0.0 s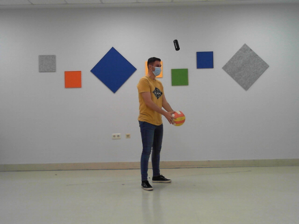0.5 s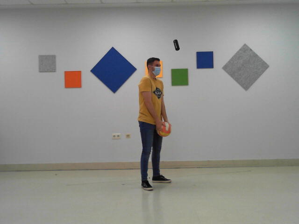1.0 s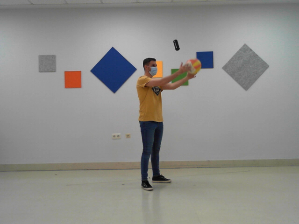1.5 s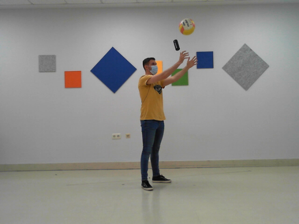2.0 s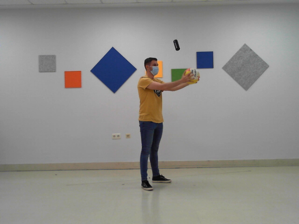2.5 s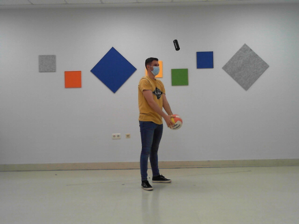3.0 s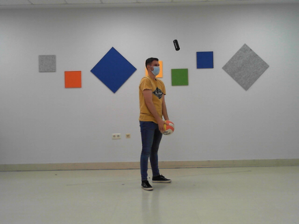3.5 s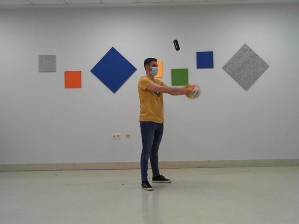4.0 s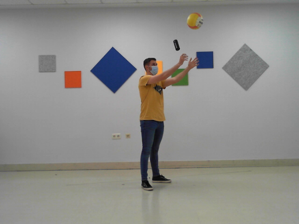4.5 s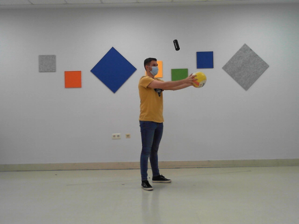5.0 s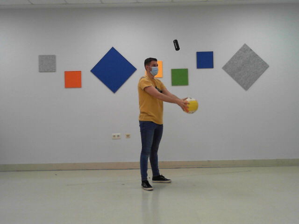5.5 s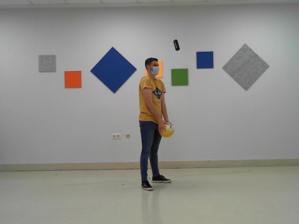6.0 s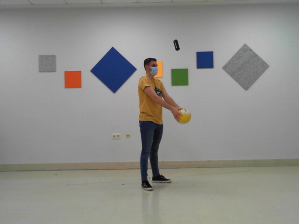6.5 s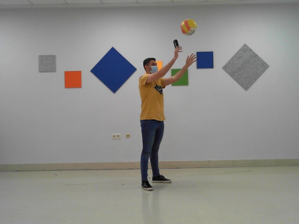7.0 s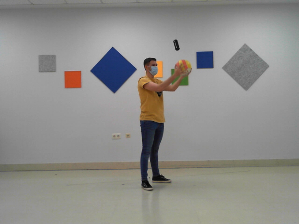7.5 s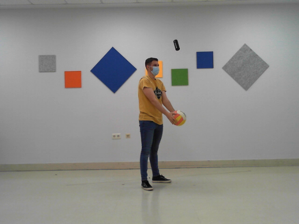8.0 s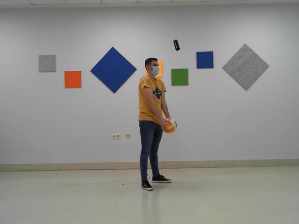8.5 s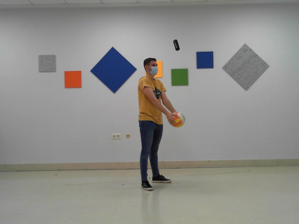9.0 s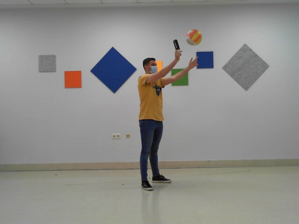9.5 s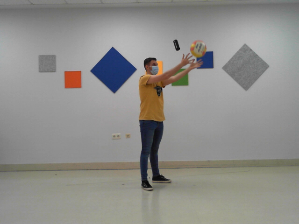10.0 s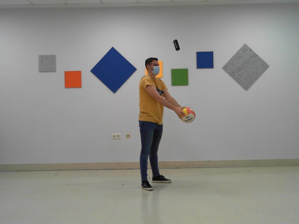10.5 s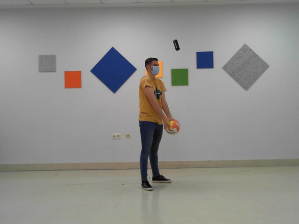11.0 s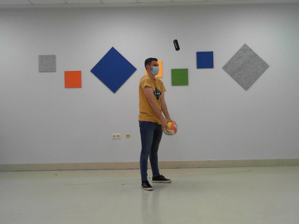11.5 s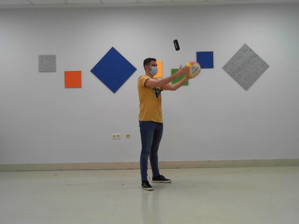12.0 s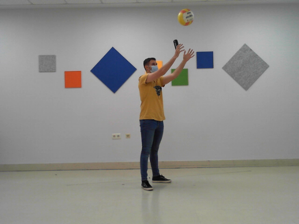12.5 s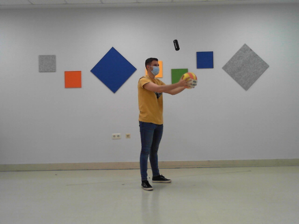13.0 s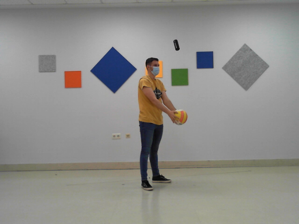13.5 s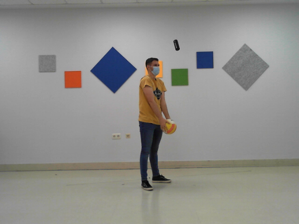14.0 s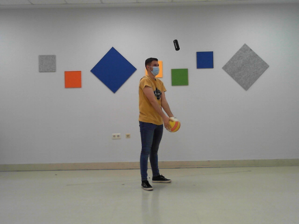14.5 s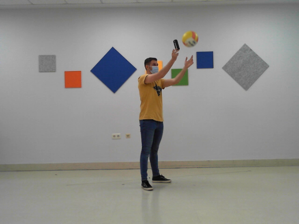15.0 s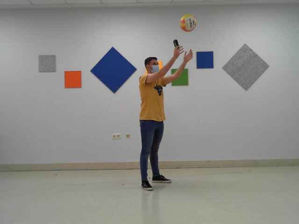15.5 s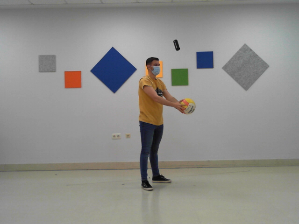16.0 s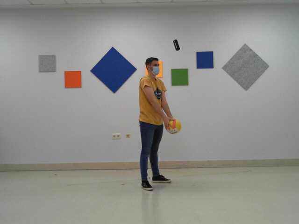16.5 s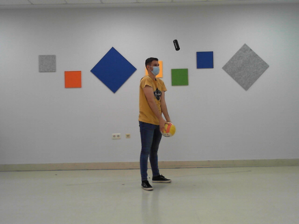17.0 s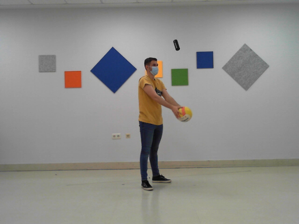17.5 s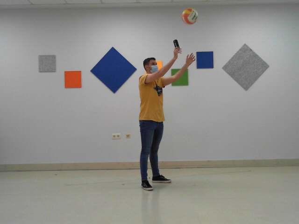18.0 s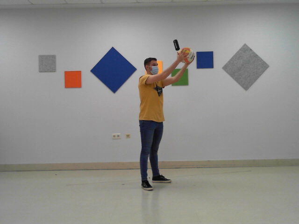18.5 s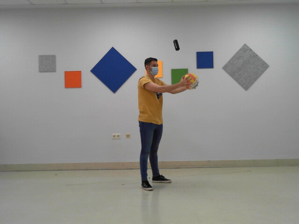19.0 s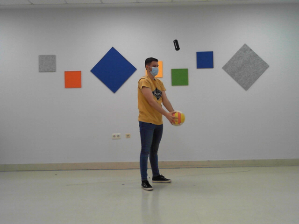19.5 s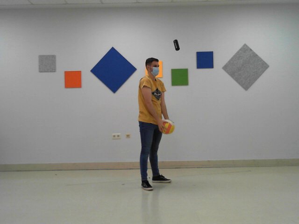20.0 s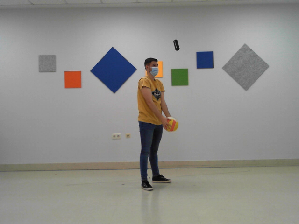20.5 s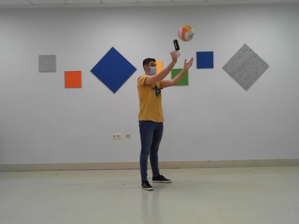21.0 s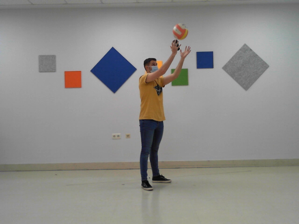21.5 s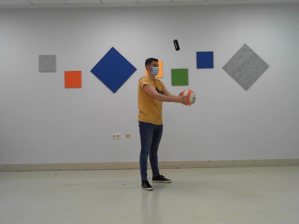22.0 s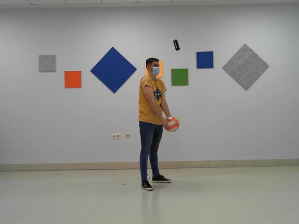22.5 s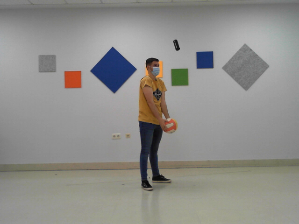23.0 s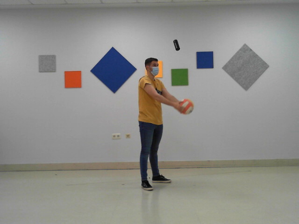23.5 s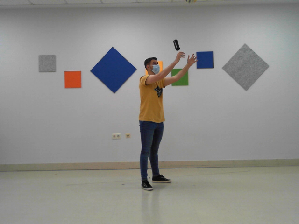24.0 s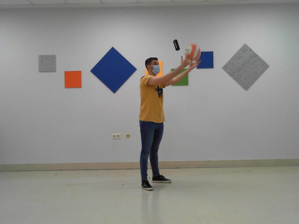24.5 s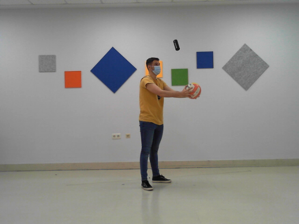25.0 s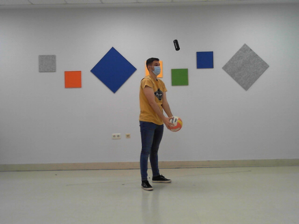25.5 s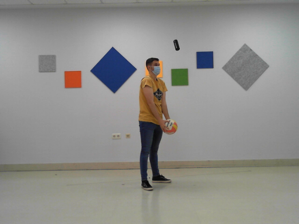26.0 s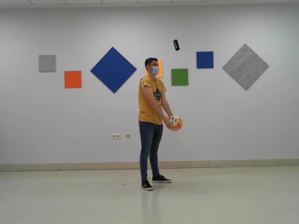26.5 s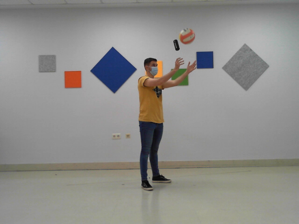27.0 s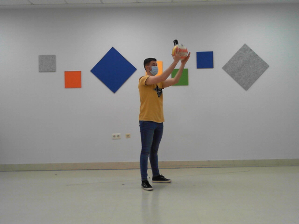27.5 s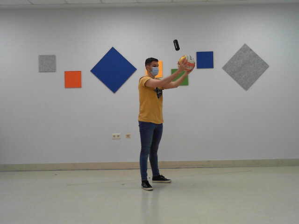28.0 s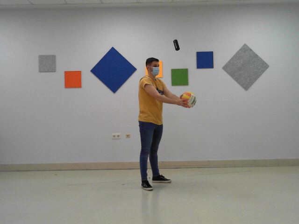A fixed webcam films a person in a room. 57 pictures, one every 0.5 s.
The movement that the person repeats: Throw up a ball and catch it.
